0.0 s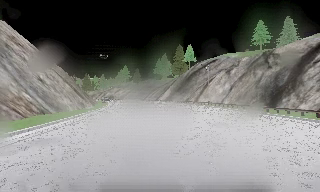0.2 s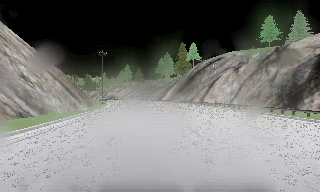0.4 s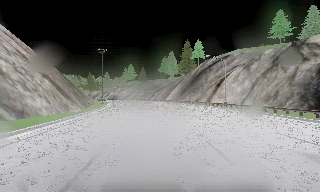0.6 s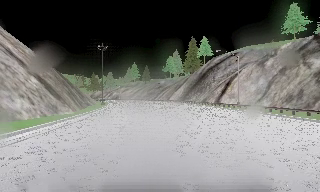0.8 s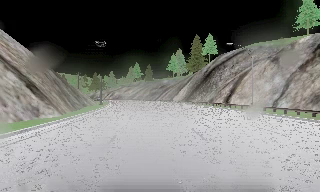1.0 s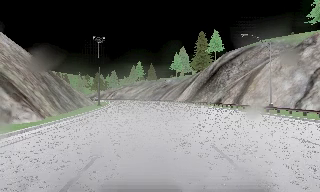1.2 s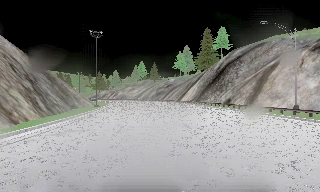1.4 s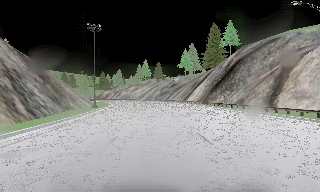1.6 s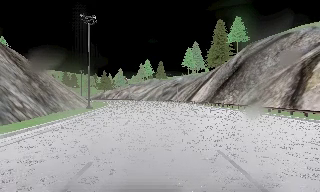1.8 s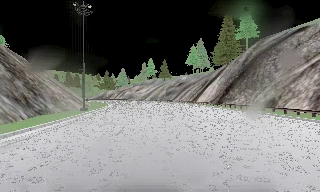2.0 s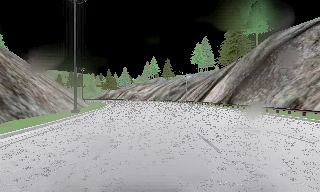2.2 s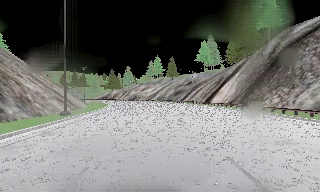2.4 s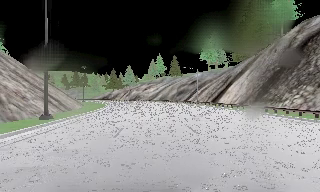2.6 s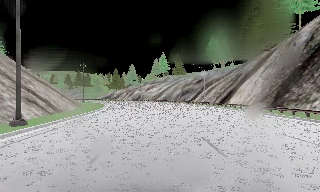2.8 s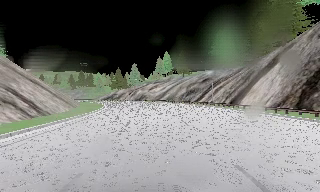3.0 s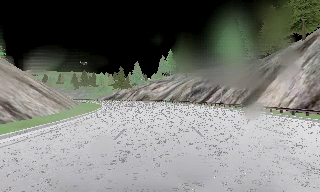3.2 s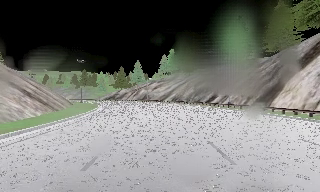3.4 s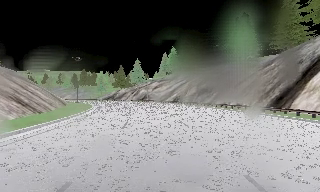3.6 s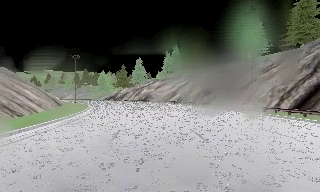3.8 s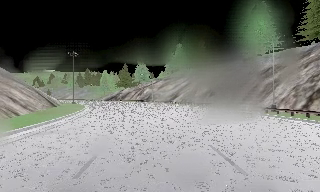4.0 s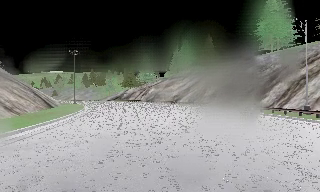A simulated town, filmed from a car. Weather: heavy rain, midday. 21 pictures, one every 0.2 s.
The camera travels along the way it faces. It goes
forward.
0.0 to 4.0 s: The camera swings to its left by about 20 degrees, and the scene slides to the right. It travels forward, about 50 m, so what stands in front looms larger.
The film runs forward here.
